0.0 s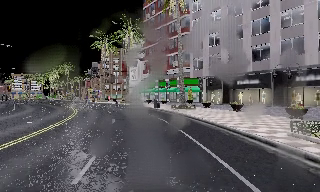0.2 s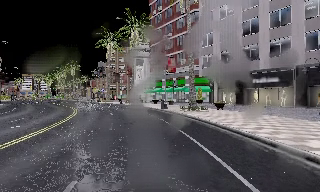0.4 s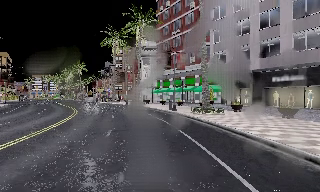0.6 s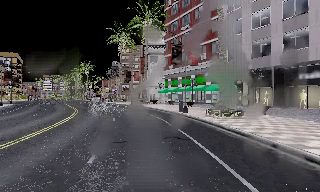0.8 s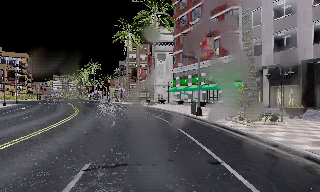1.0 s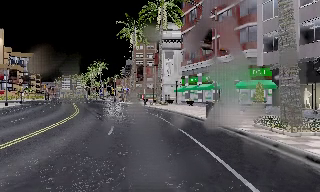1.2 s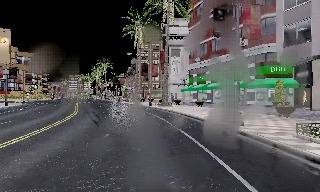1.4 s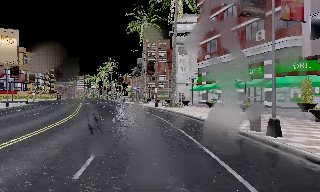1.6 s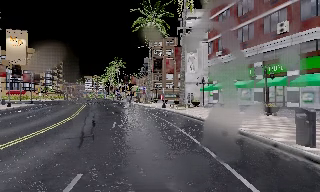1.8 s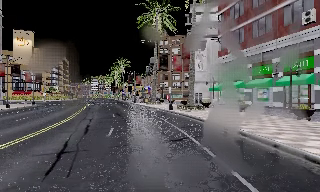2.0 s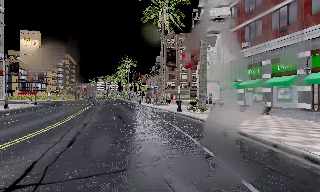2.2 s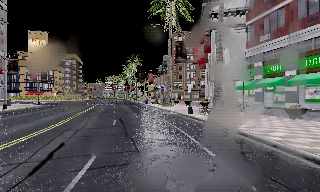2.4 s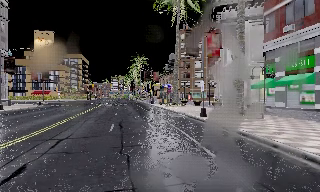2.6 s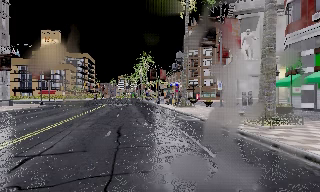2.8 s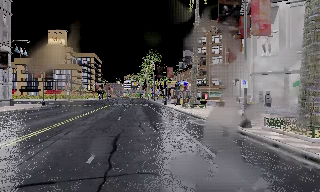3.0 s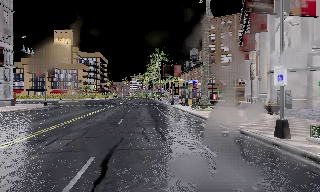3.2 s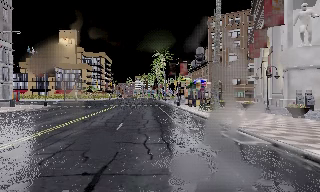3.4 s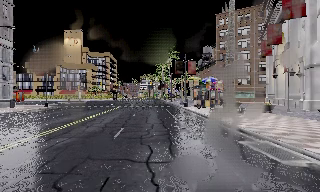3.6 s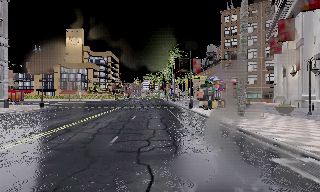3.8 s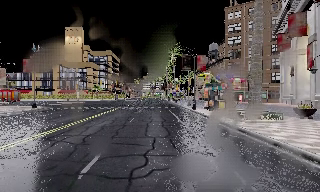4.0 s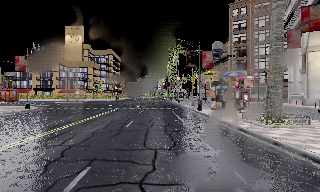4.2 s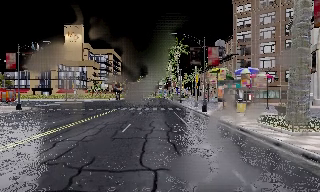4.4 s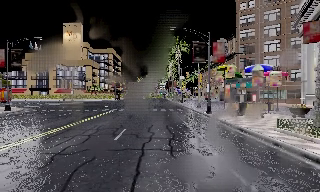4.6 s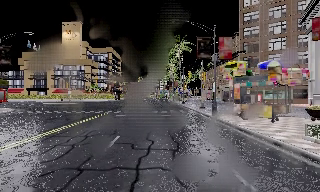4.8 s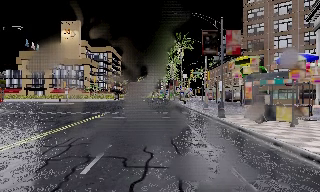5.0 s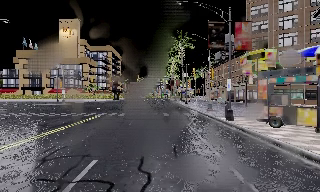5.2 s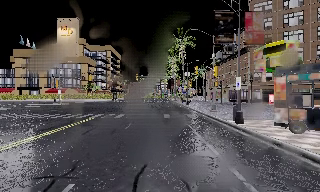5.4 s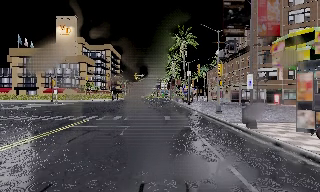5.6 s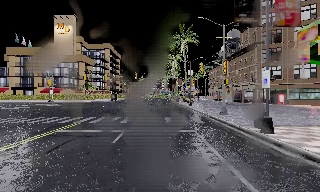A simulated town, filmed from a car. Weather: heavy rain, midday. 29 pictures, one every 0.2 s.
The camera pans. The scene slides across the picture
to the right.
The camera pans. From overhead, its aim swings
counterclockwise.
0.0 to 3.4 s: The camera pans to its left, which is counterclockwise from overhead, by about 40 degrees. It travels forward, about 35 m.
3.4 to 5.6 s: The camera travels forward, about 15 m, so what stands in front looms larger.
The film runs forward here.
